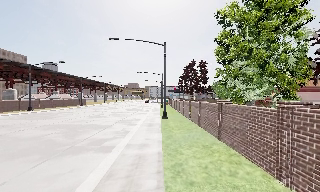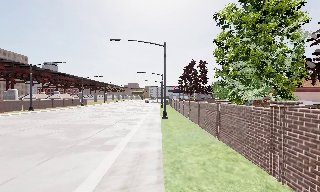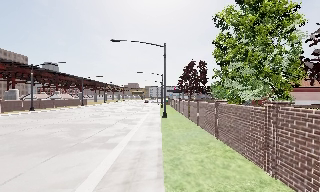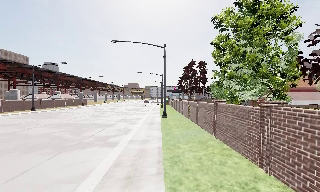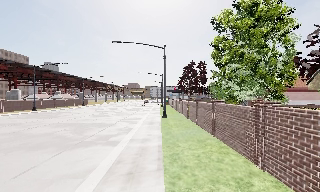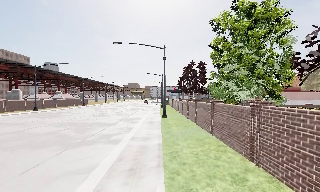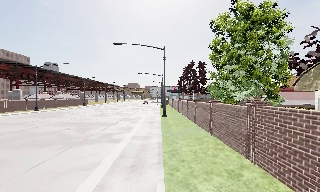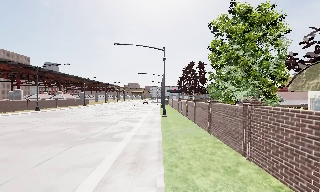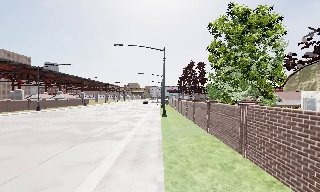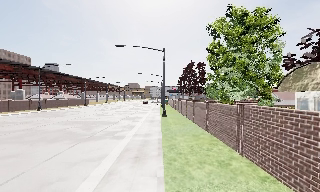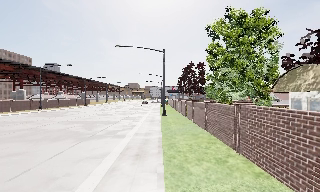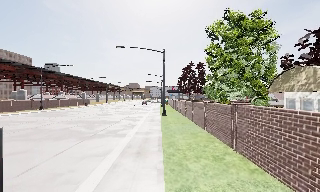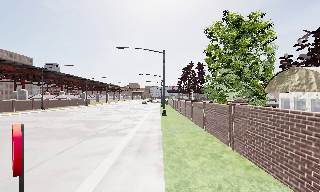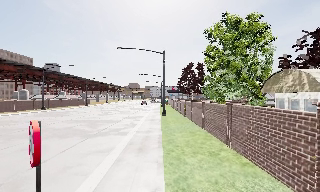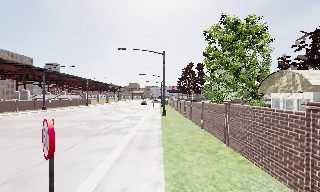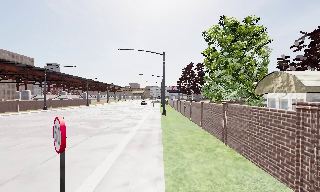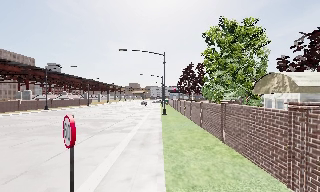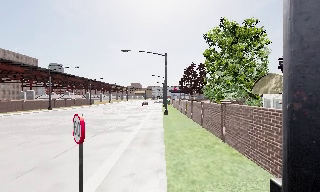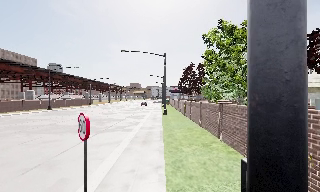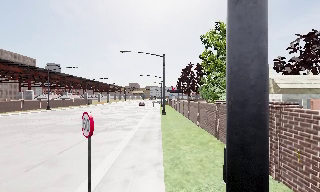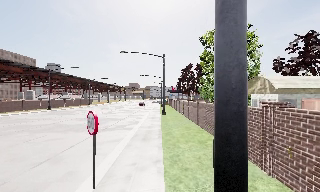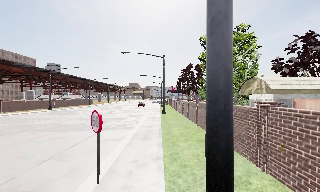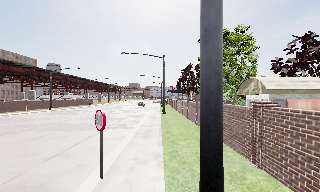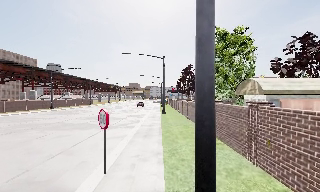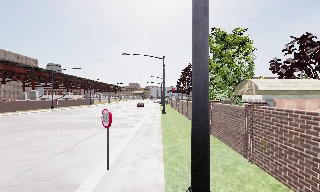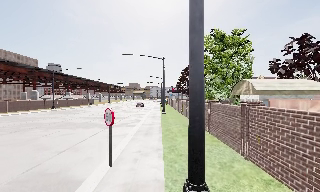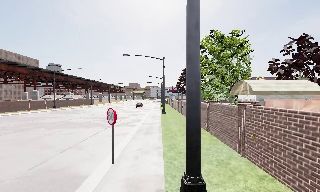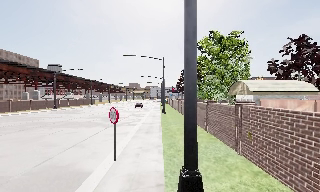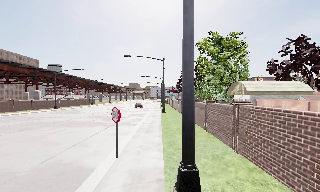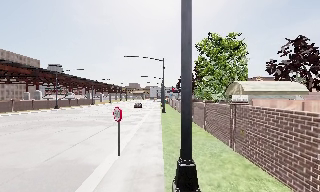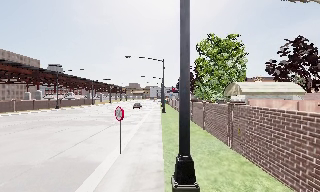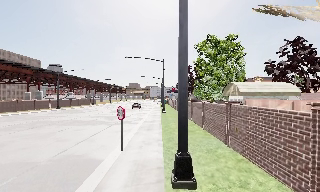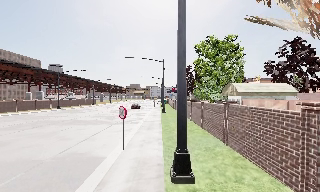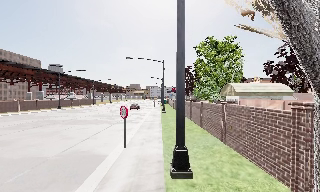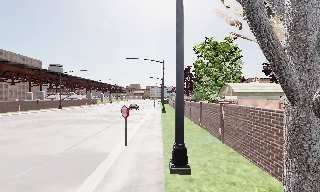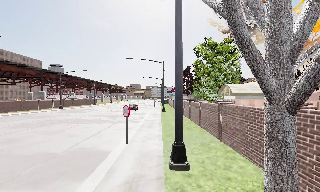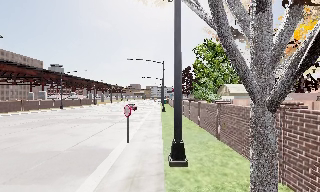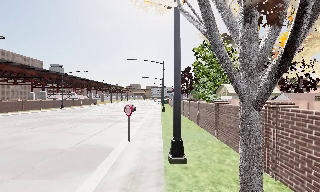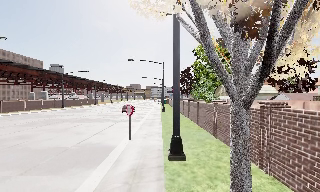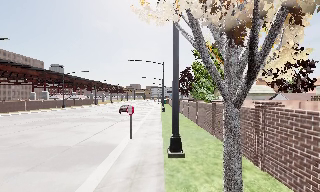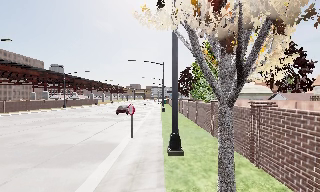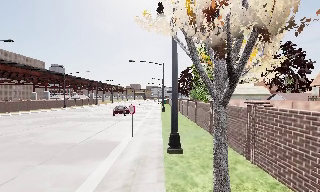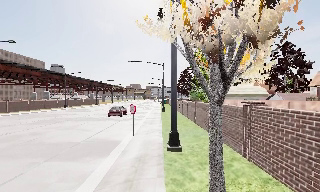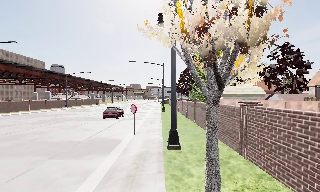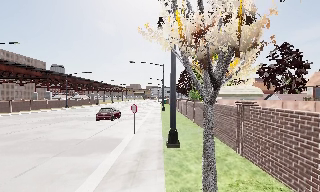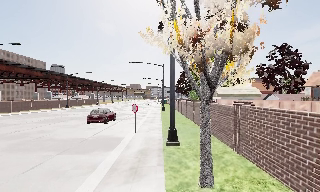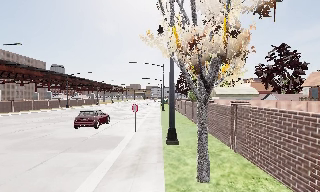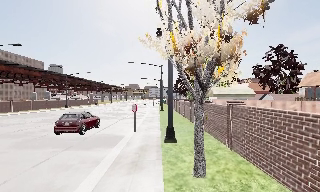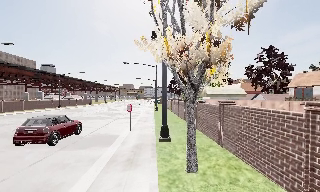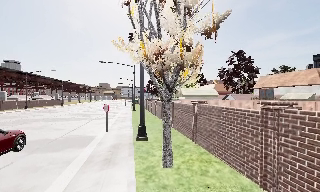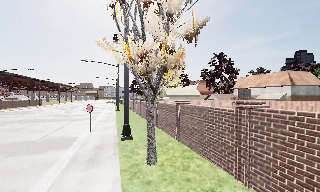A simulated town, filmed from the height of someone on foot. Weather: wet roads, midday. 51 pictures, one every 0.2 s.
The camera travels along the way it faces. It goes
backward.
0.0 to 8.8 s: The camera travels backward, about 13 m, so what stands in front gets smaller.
8.8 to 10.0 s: The scene slides to the left, as the camera pans about 15 degrees to its right. It travels backward, about 2 m, so what stands in front gets smaller.
The film runs backward here.
